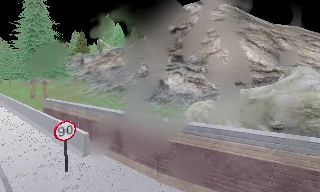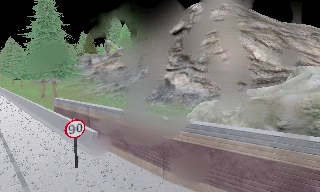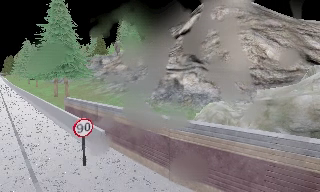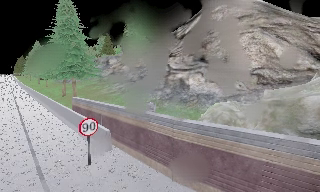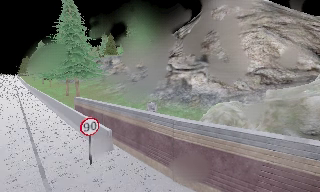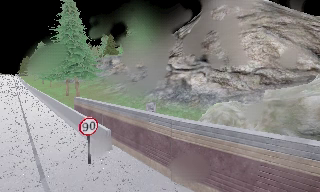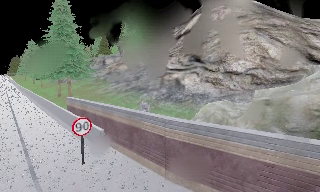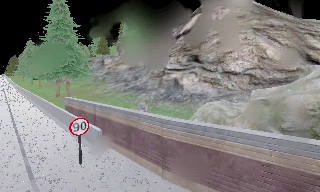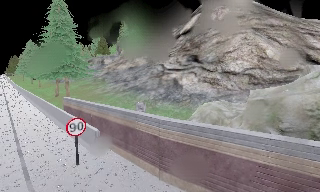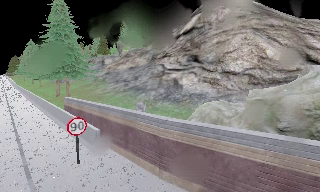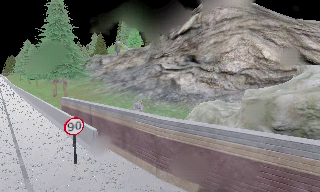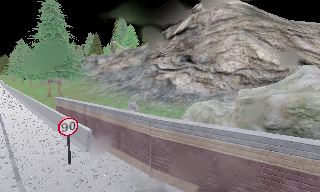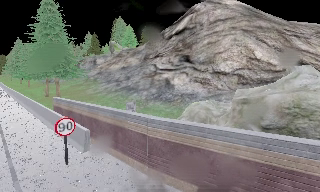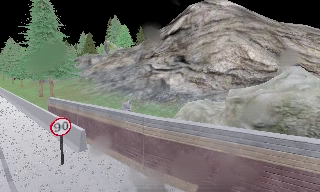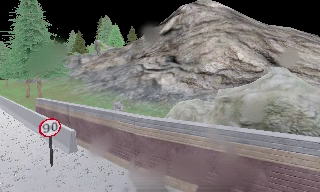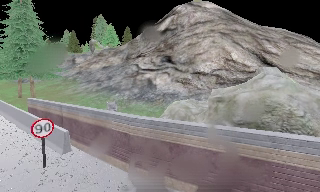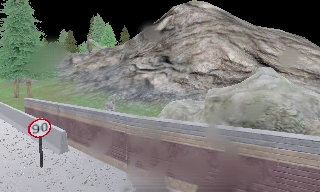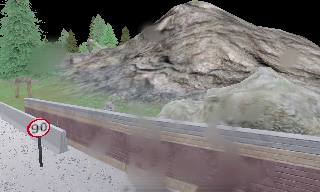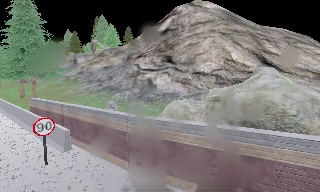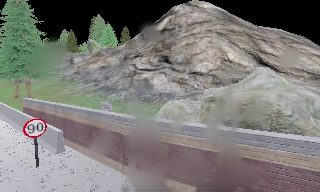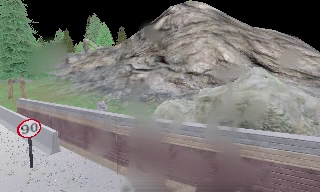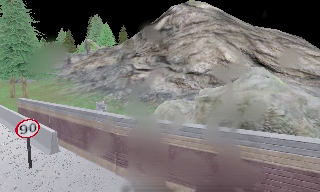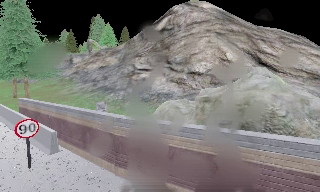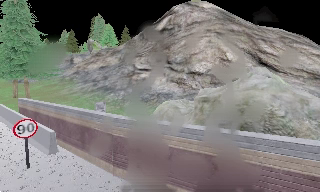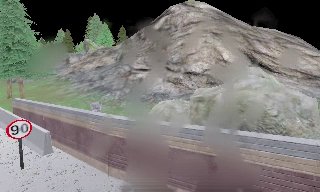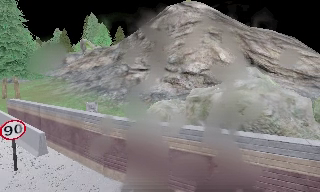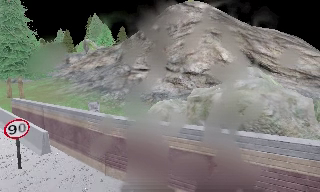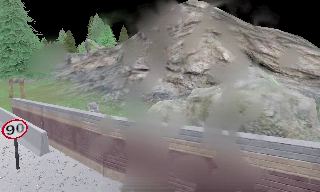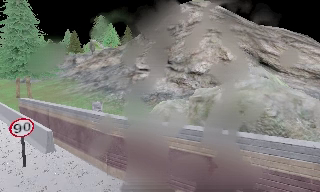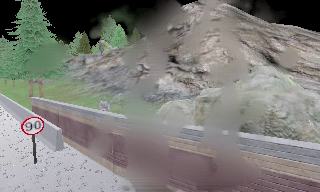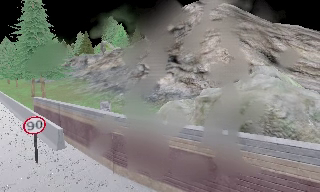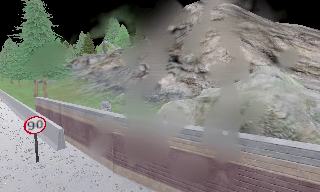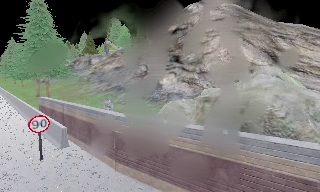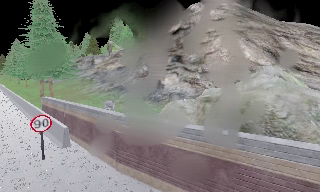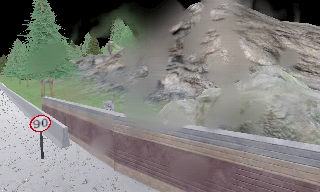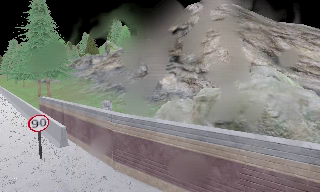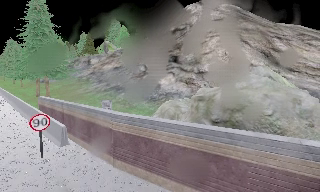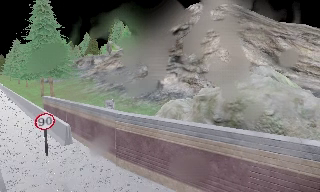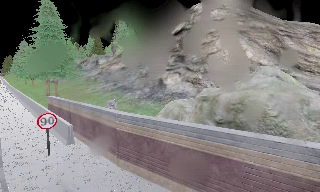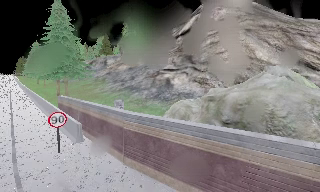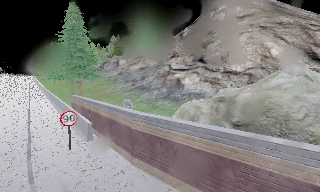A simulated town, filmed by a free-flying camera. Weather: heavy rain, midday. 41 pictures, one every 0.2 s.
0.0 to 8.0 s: The camera pans to its left, which is counterclockwise from overhead, by about 10 degrees. It travels to its right, about 2.5 m.
The film runs backward here.
